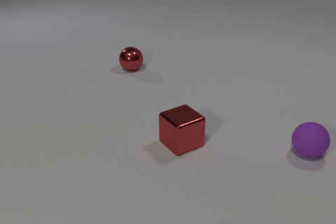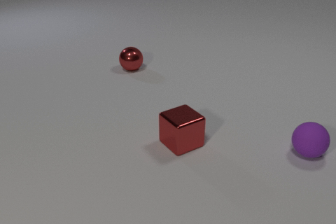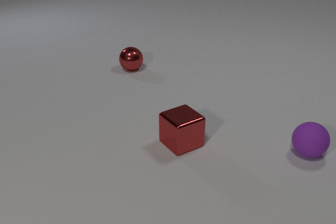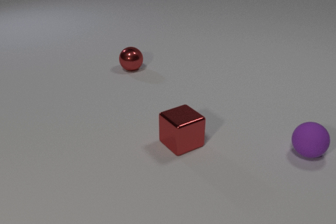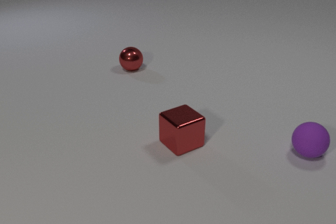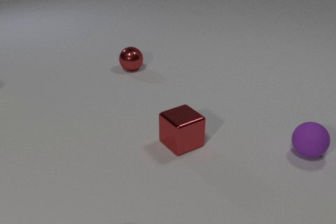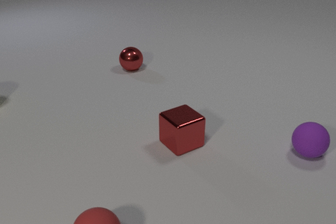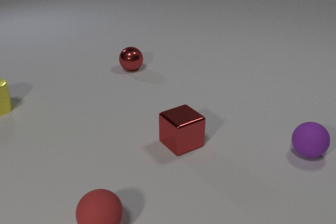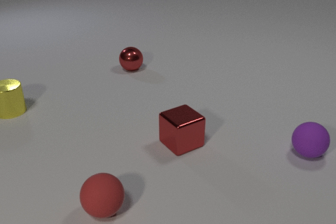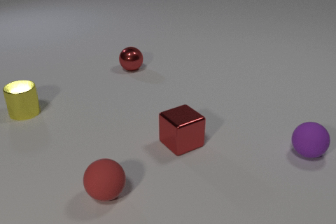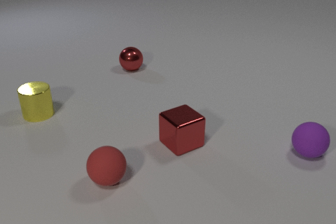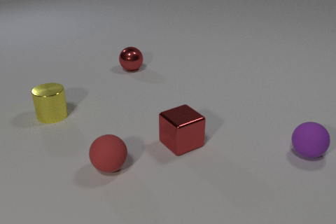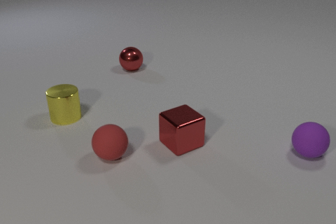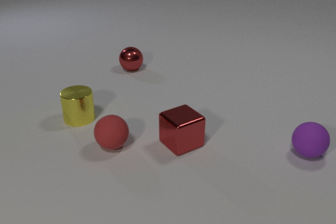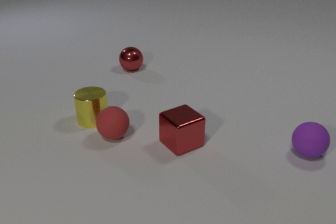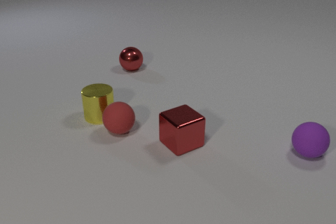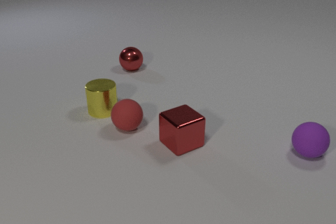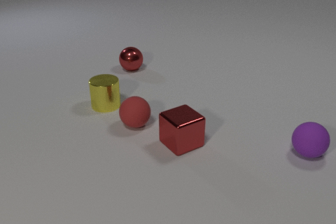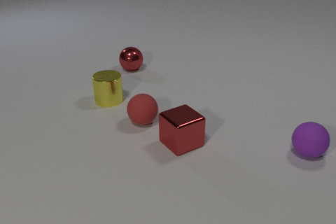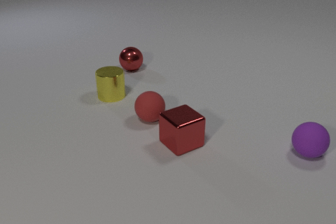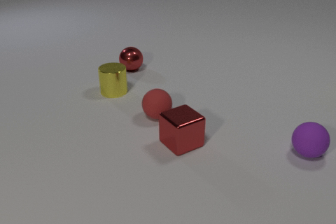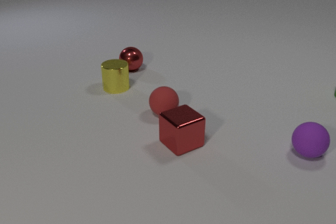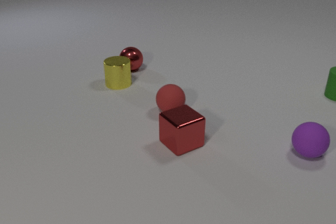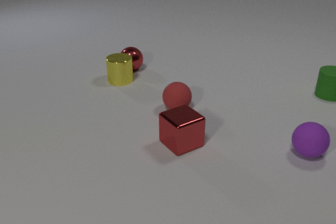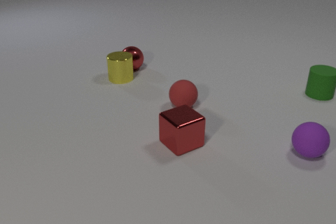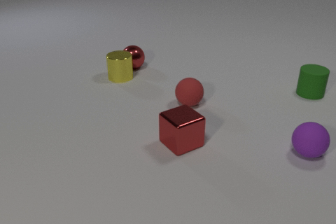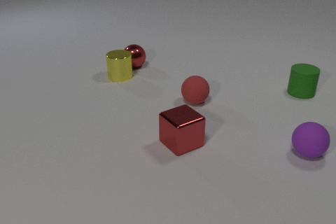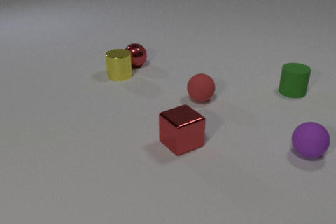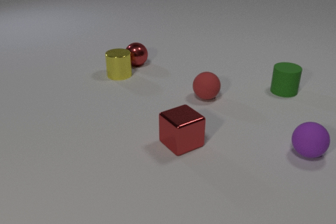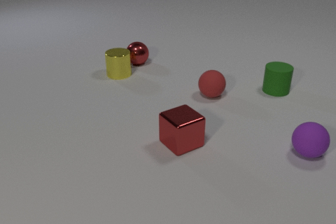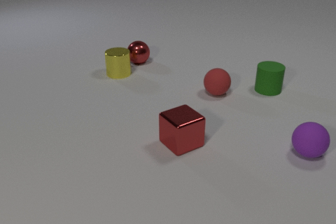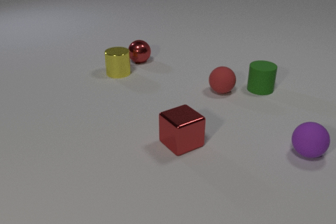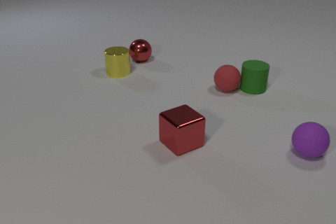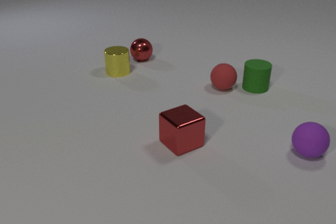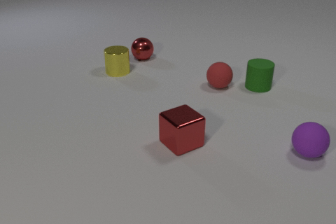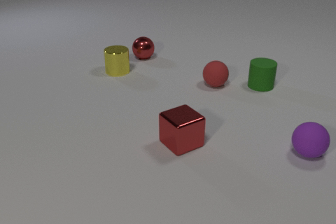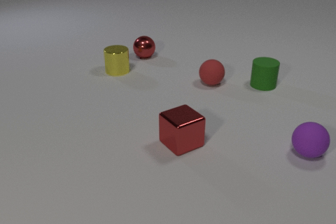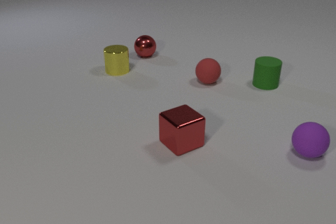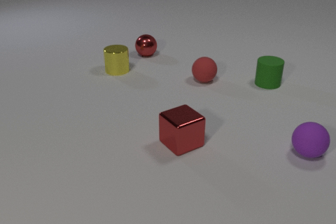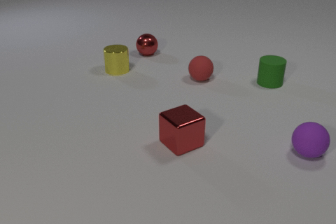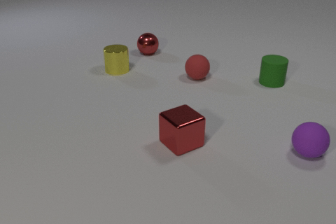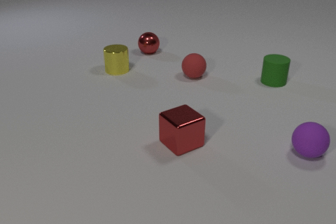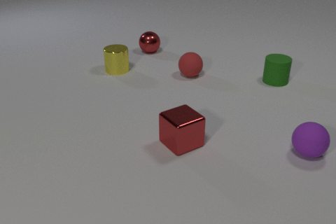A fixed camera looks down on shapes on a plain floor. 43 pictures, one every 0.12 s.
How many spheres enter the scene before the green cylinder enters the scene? 1.
What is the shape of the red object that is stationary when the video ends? cube.
What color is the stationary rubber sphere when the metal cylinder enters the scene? purple.
0.00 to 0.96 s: The red rubber sphere comes in at the bottom edge, rolls away from the camera. The yellow metal cylinder comes in at the left edge, slides to the right and toward the camera.
0.96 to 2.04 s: The red rubber sphere rolls away from the camera. The yellow metal cylinder slides to the right. The red rubber sphere and the yellow metal cylinder collide.
2.04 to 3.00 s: The red rubber sphere rolls to the right and away from the camera. The yellow metal cylinder slides away from the camera. The green rubber cylinder comes in at the right edge, slides to the left. The yellow metal cylinder and the red metal sphere collide.
3.00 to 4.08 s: The red rubber sphere rolls away from the camera and to the right. The yellow metal cylinder slides away from the camera. The red metal sphere rolls away from the camera and to the right. The green rubber cylinder slides to the left. The red rubber sphere and the green rubber cylinder collide.
4.08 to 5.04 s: The red rubber sphere rolls to the left and away from the camera. The red metal sphere rolls away from the camera. The green rubber cylinder slides away from the camera and to the right.
